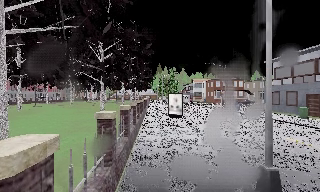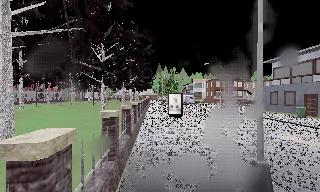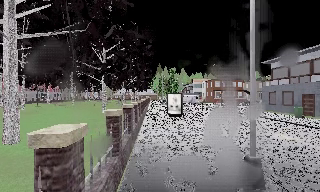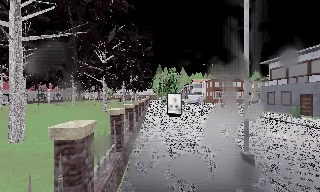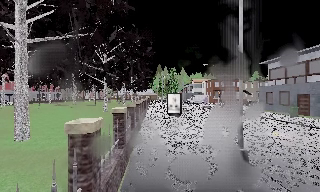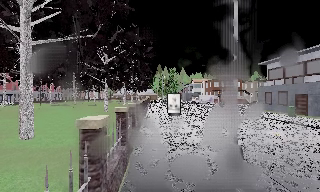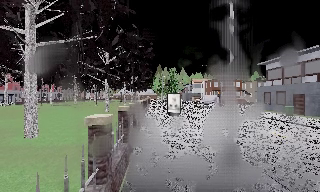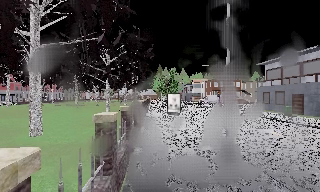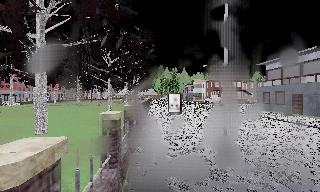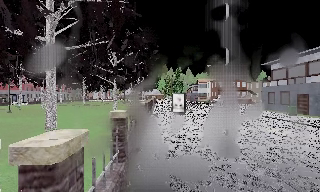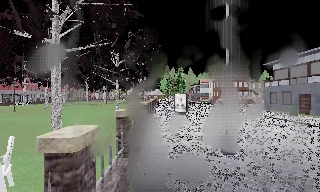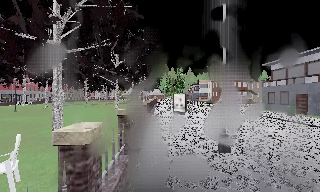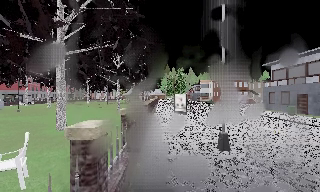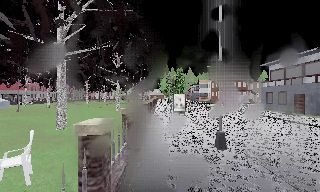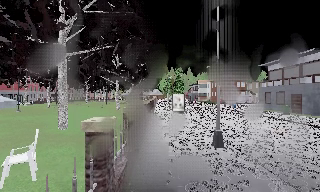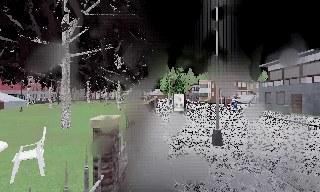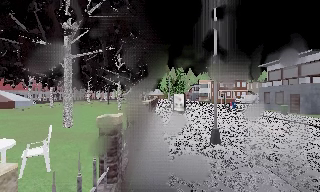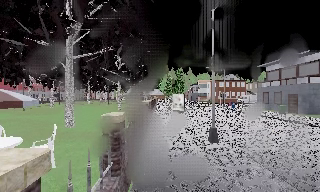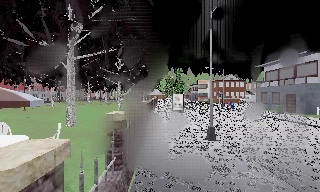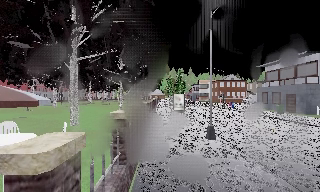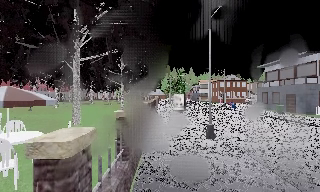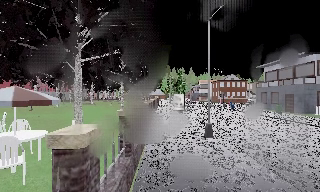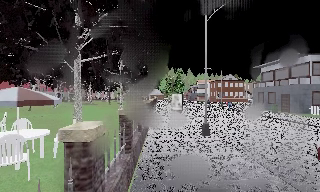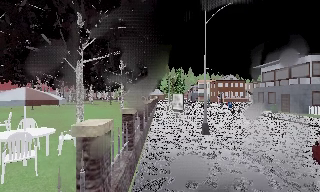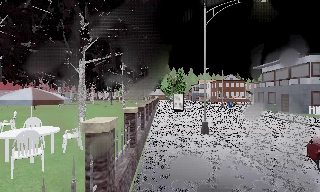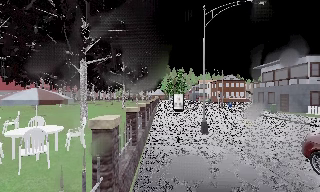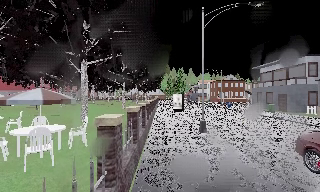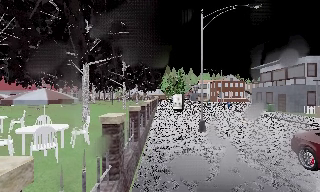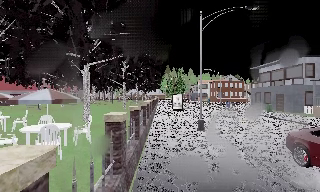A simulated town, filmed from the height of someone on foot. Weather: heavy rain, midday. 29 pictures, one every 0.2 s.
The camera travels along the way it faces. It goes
backward.
0.0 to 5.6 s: The camera travels backward, about 7 m, so what stands in front gets smaller.
The film runs backward here.
